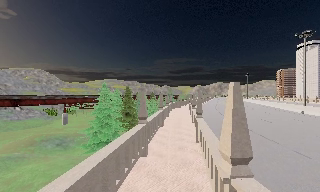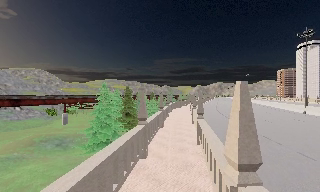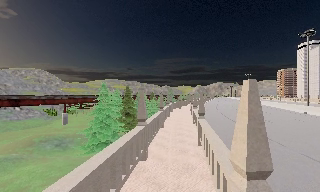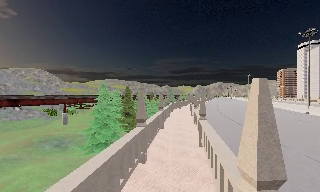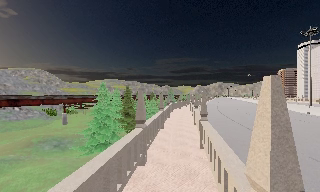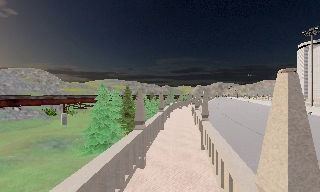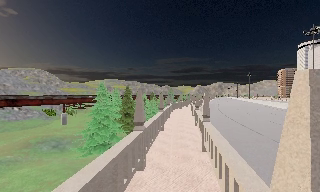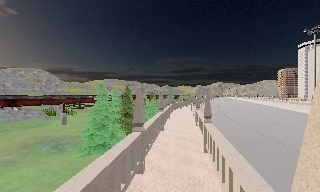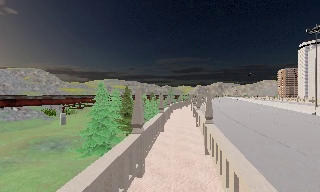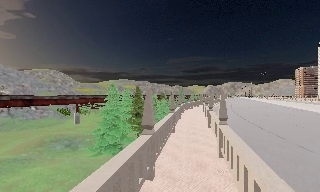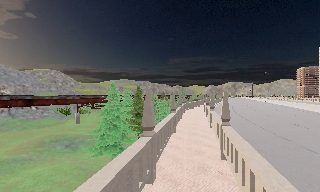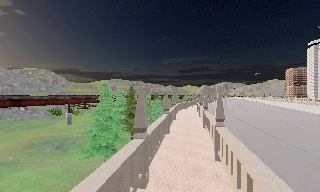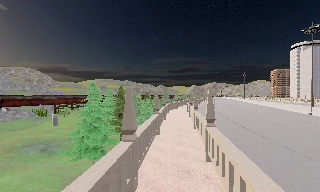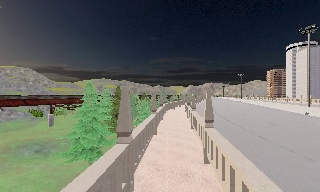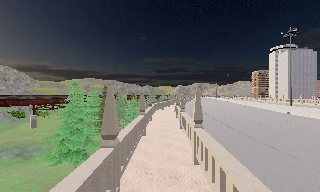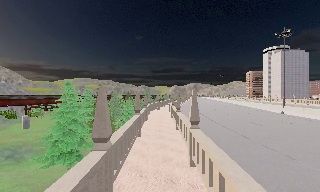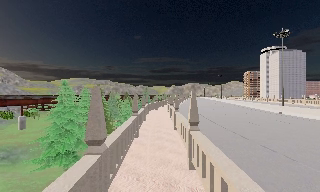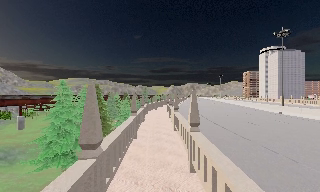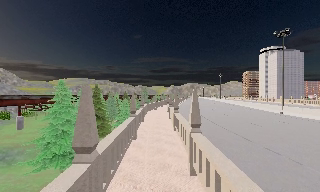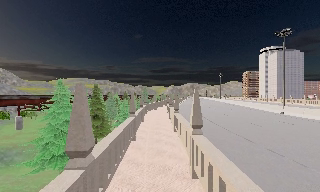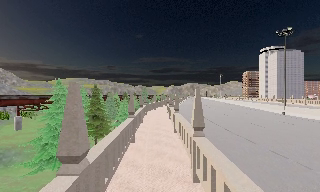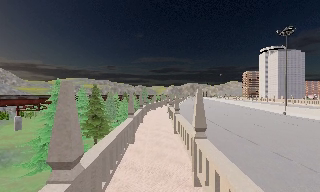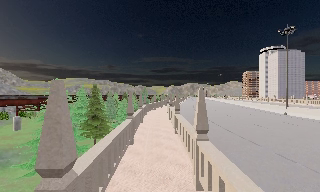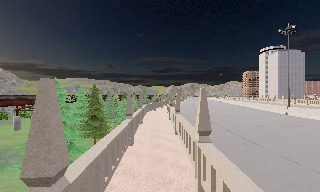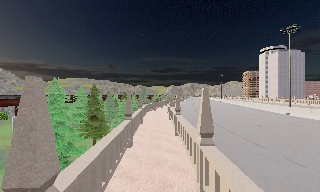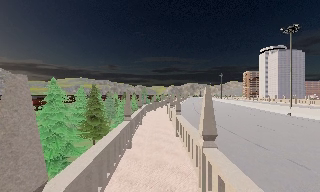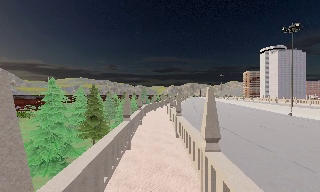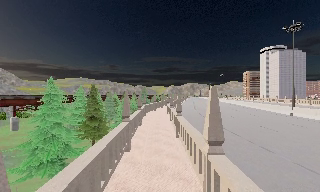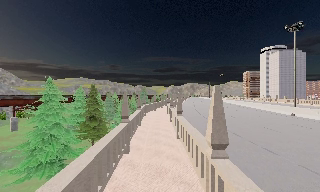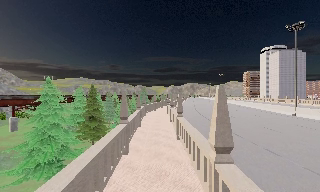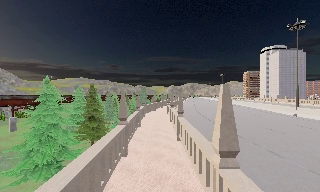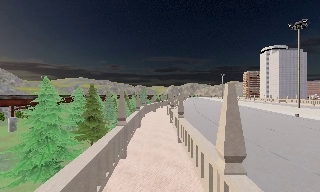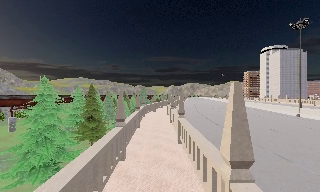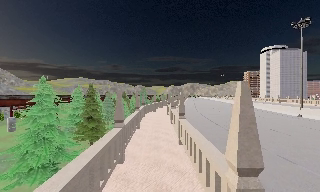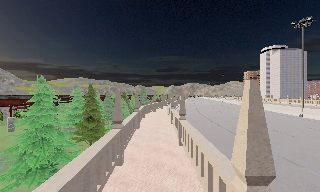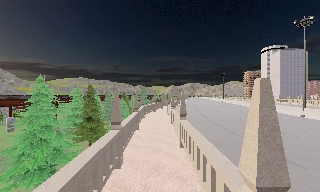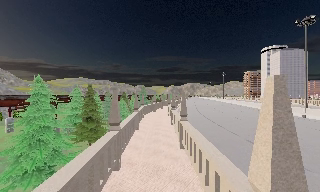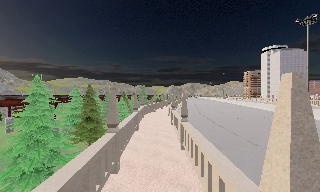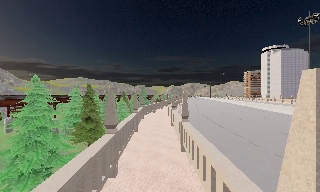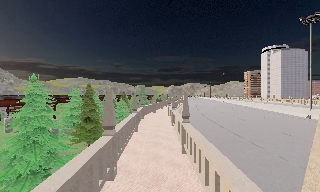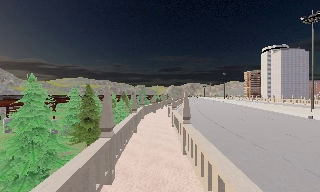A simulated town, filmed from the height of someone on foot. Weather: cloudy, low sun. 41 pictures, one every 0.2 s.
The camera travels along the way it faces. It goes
forward.
0.0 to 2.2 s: The camera travels forward, about 2 m, so what stands in front looms larger.
2.2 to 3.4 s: The camera pans to its right, which is clockwise from overhead, by about 10 degrees. It travels forward, about 1 m, so what stands in front looms larger.
3.4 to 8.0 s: The camera travels forward, about 4.5 m, so what stands in front looms larger.
The film runs forward here.
